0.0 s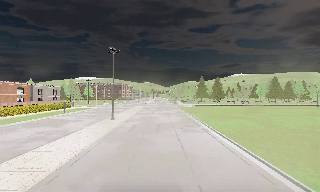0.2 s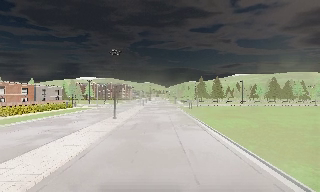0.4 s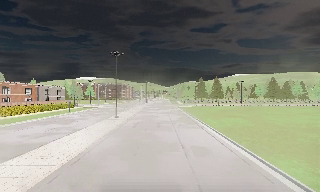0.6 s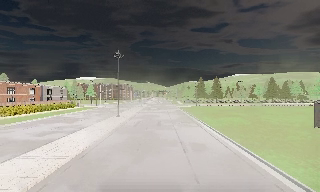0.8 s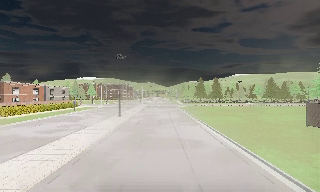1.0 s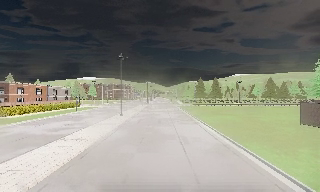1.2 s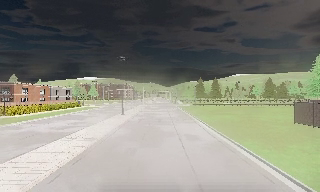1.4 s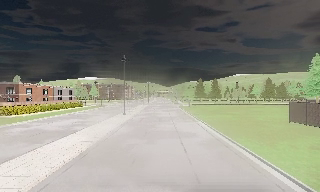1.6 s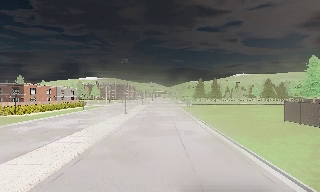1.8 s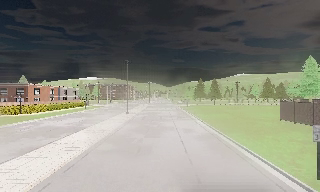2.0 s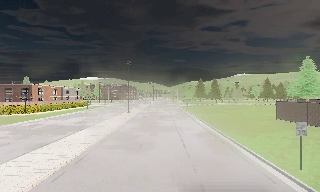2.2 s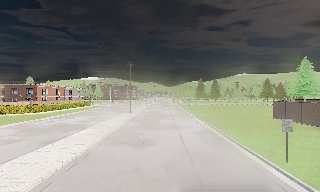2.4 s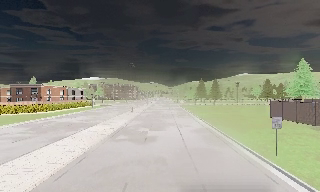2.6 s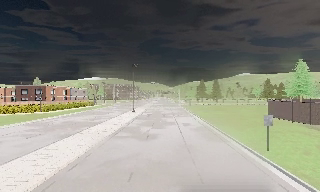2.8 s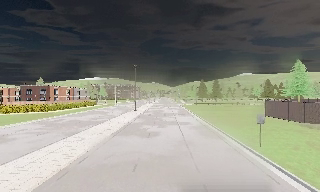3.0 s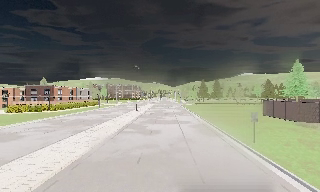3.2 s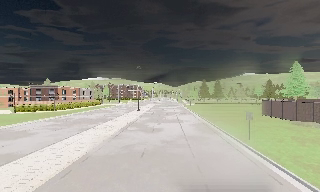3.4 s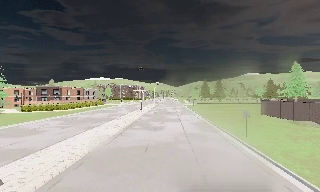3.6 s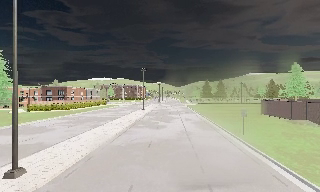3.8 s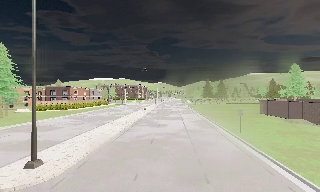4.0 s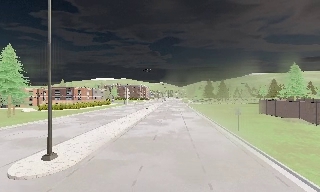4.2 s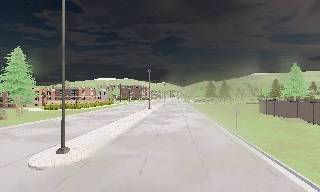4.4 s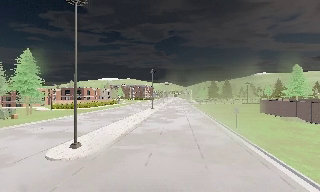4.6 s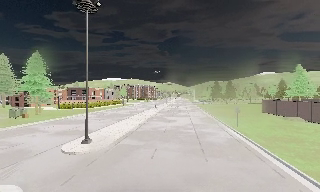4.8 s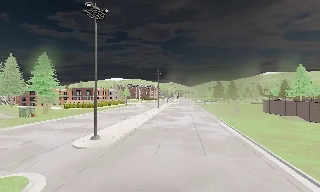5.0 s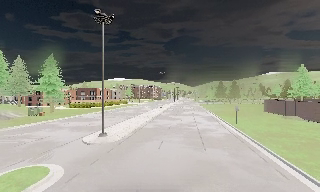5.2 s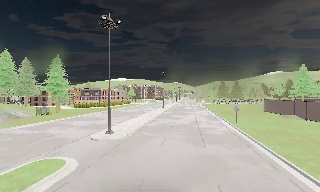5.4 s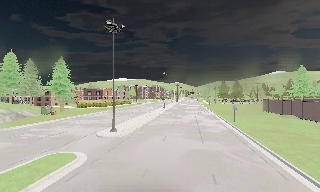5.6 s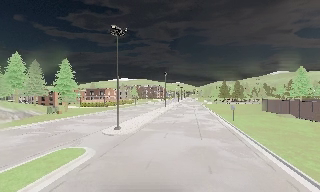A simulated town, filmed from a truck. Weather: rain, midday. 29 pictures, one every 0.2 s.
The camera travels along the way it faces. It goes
backward.
0.0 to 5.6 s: The camera swings to its left by about 10 degrees, and the scene slides to the right. It travels backward, about 30 m, so what stands in front gets smaller.
The film runs backward here.
